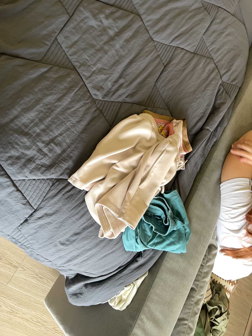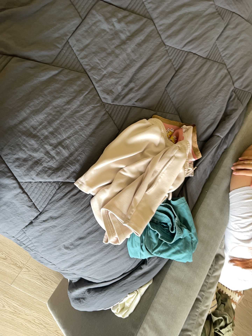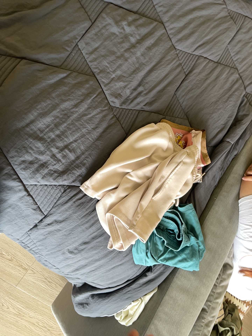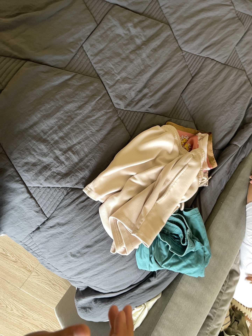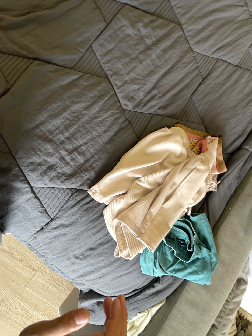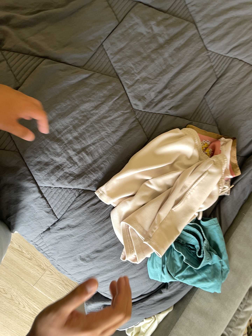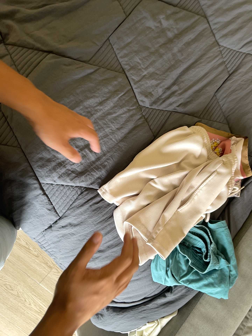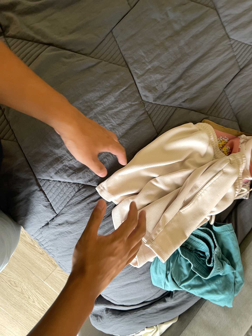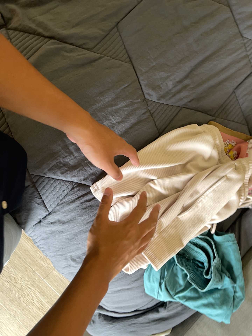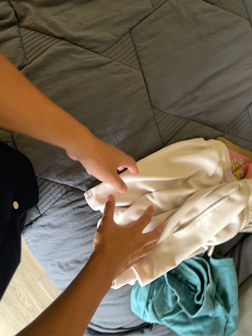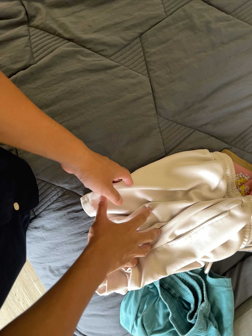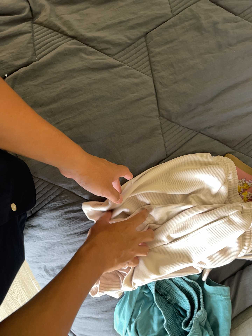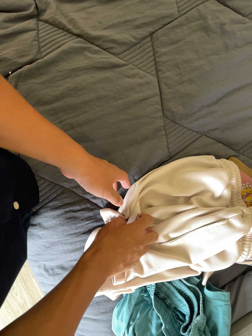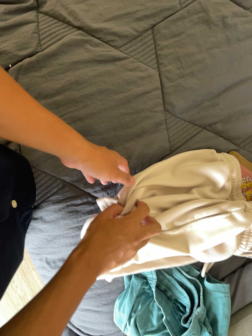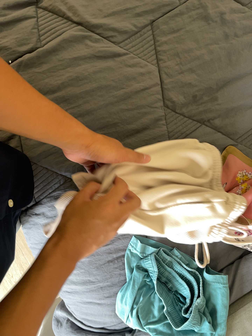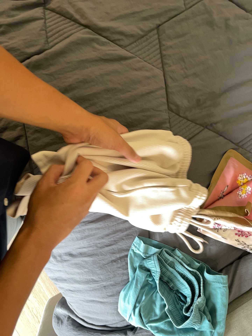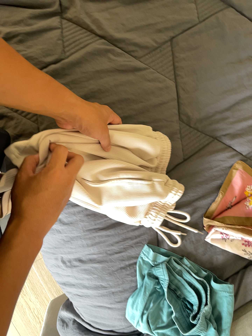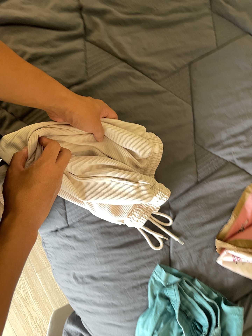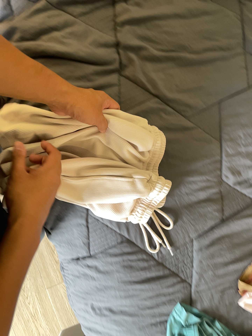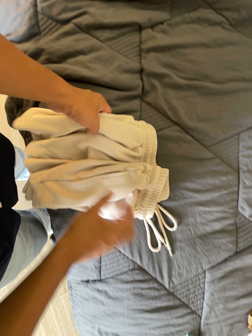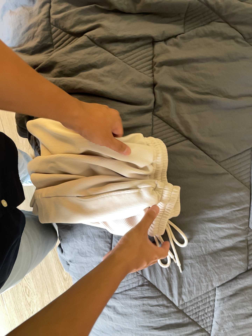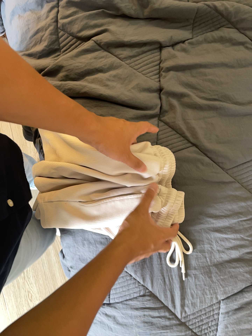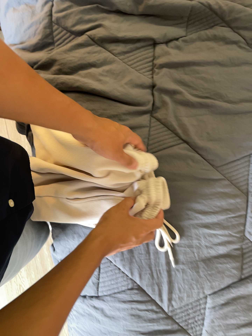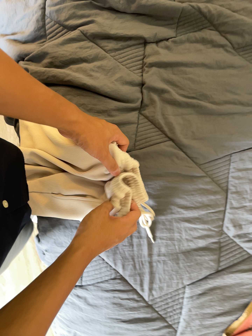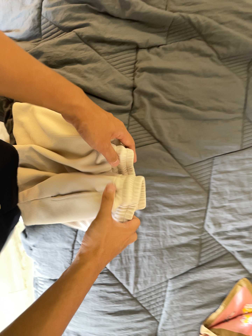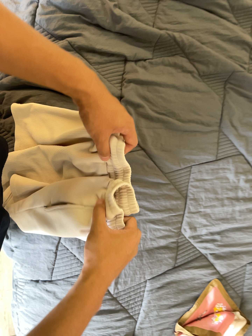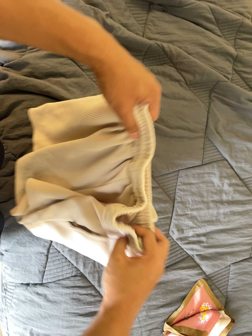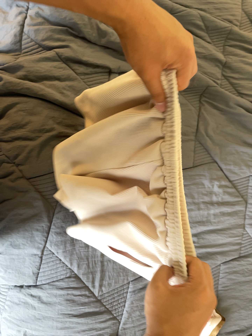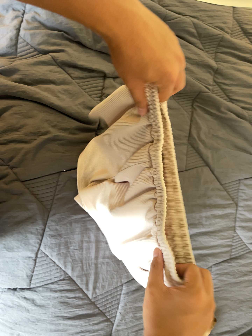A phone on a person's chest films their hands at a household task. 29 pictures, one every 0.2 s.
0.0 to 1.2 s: The camera pans to its left by about 15 degrees. It travels forward and to its right, about 10 cm, so what stands in front looms larger.
1.2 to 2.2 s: The camera pans to its left by about 15 degrees. It travels to its right and forward, about 20 cm. It rolls about its line of sight by about 15 degrees, and the scene rotates clockwise.
2.2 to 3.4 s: The camera travels to its left and toward the top of its view, about 14 cm, so close, fixed things drift to the right.
3.4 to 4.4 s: The camera travels toward the top of its view and to its left, about 14 cm, so close, fixed things drift downward. It rolls about its line of sight by about 10 degrees, and the scene rotates clockwise.
4.4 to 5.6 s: The camera swings to its right by about 20 degrees, and the scene slides to the left. It travels backward and to its left, about 16 cm, so what stands in front gets smaller.
The film runs forward here.
